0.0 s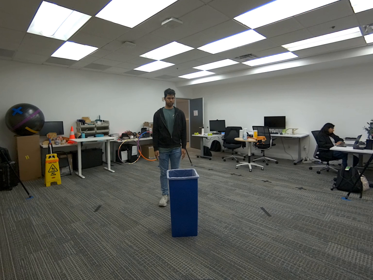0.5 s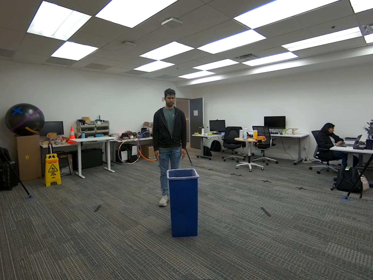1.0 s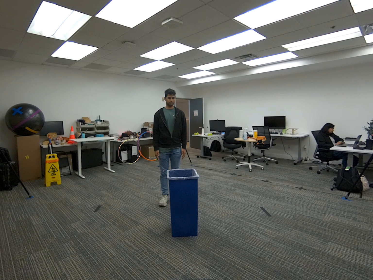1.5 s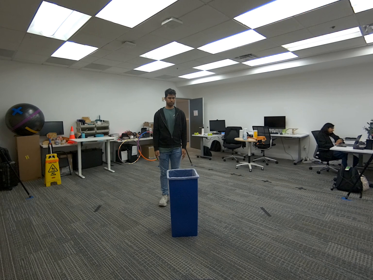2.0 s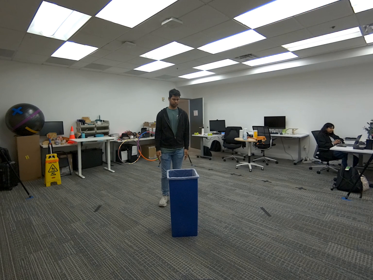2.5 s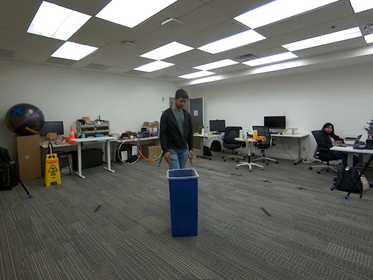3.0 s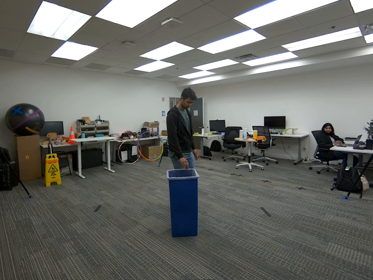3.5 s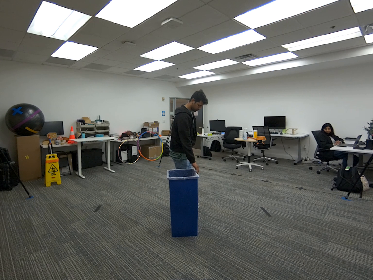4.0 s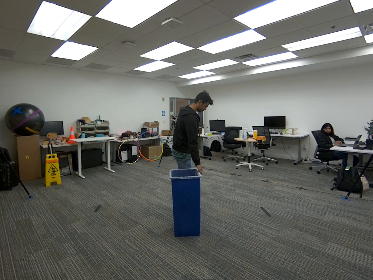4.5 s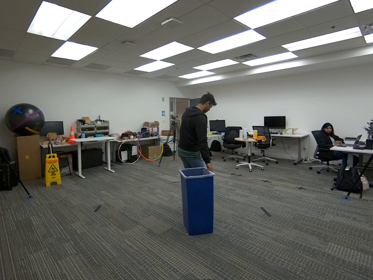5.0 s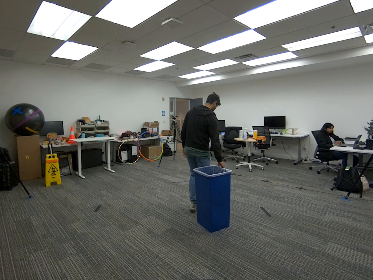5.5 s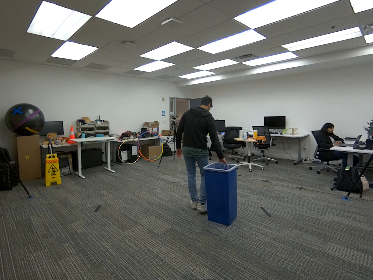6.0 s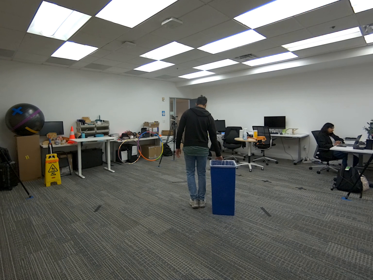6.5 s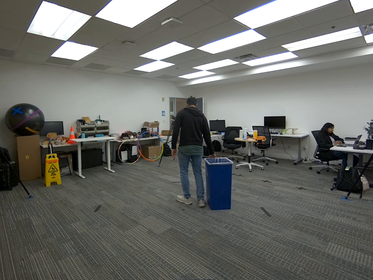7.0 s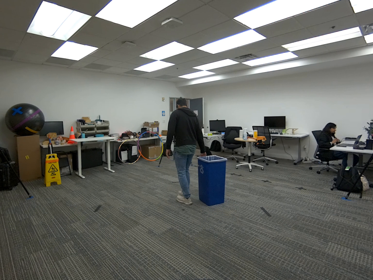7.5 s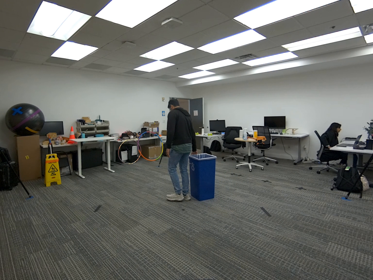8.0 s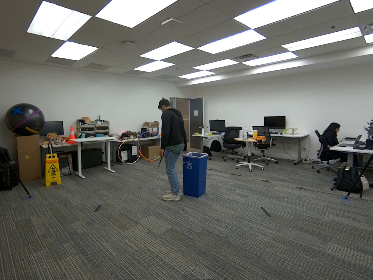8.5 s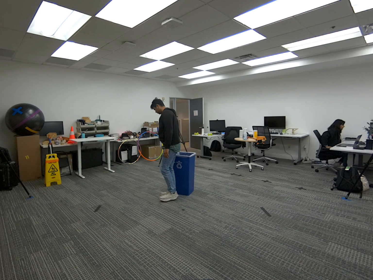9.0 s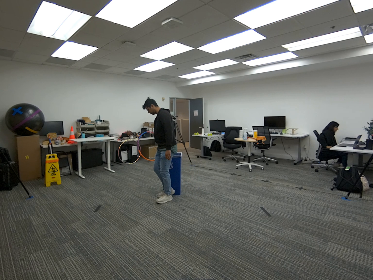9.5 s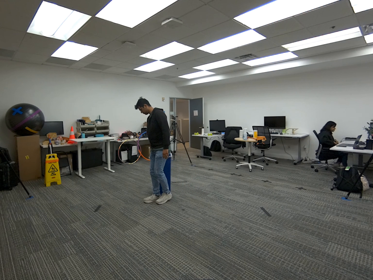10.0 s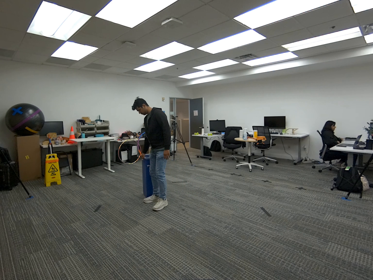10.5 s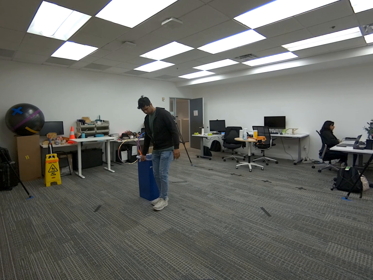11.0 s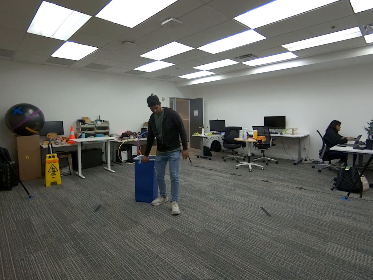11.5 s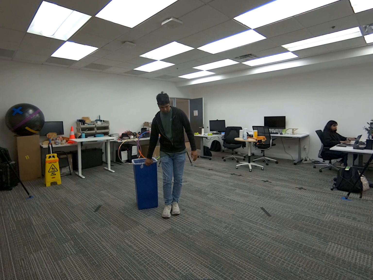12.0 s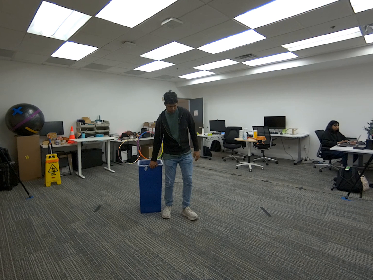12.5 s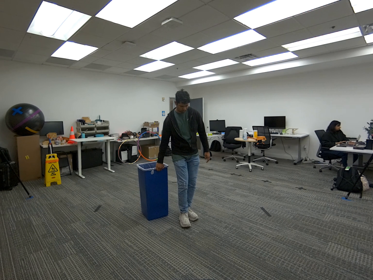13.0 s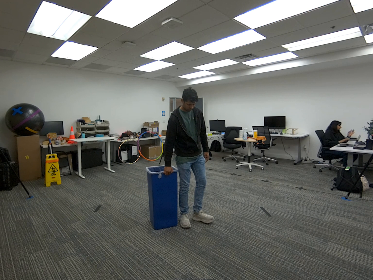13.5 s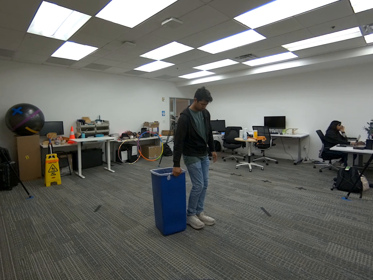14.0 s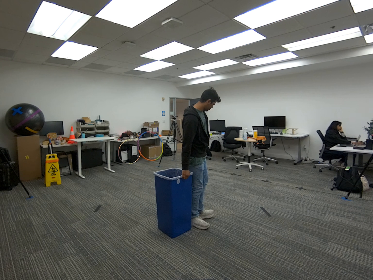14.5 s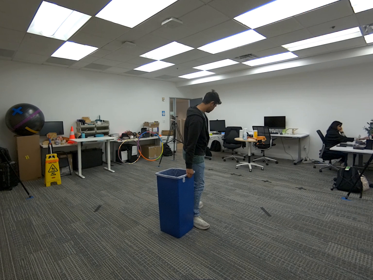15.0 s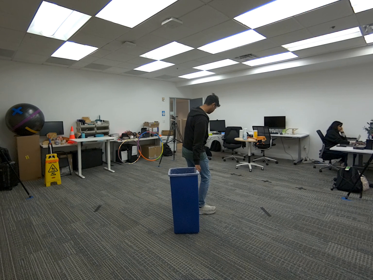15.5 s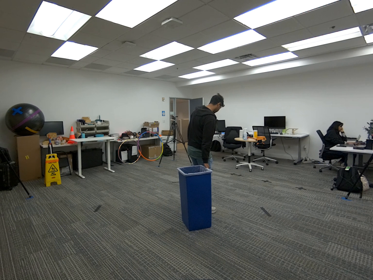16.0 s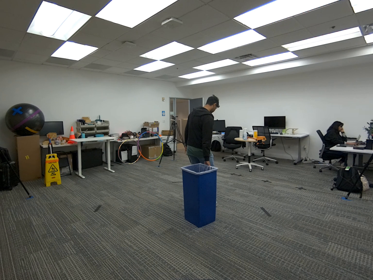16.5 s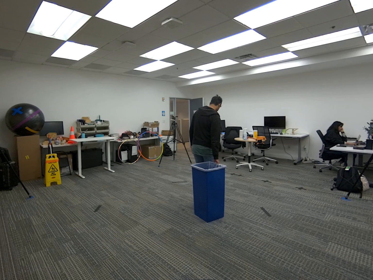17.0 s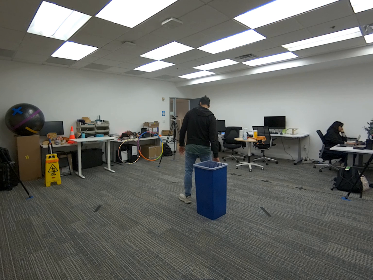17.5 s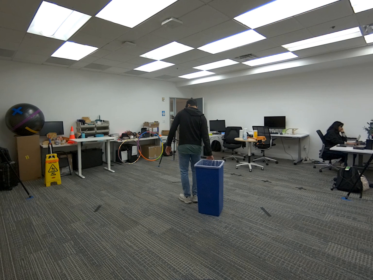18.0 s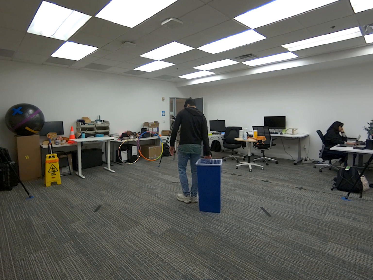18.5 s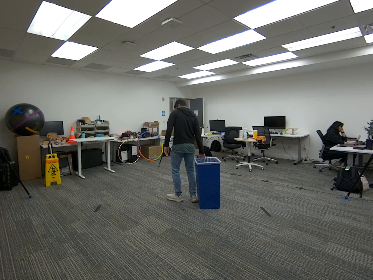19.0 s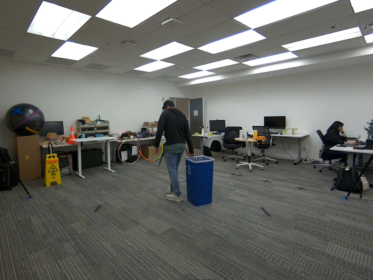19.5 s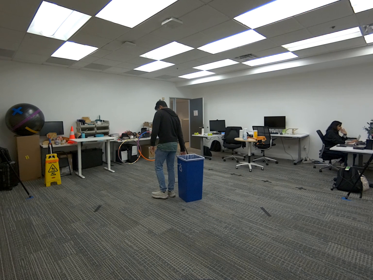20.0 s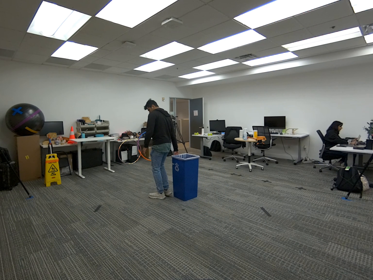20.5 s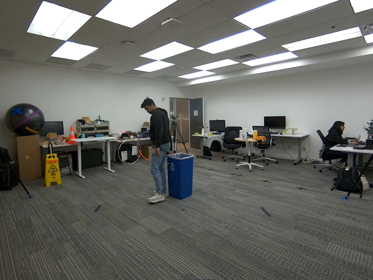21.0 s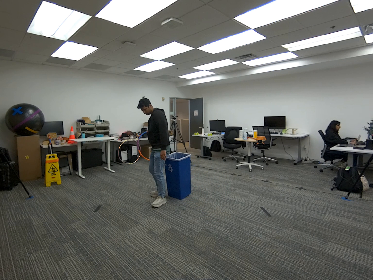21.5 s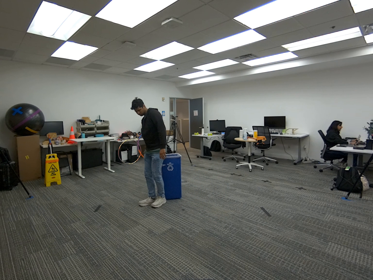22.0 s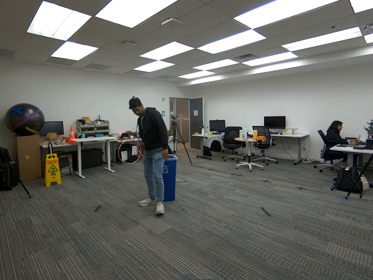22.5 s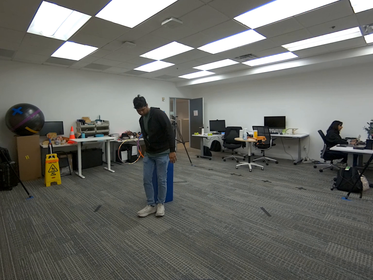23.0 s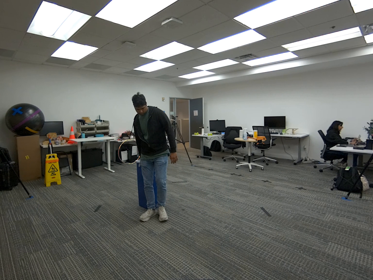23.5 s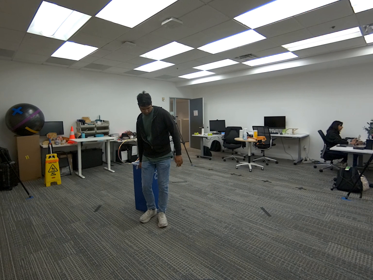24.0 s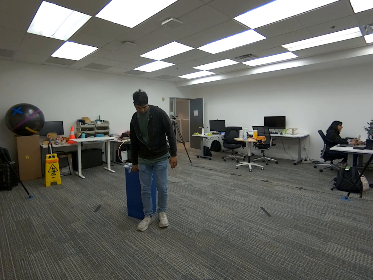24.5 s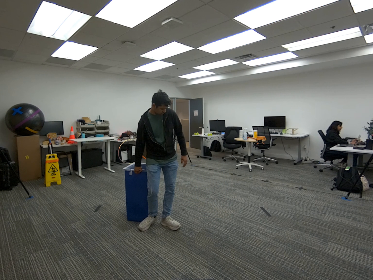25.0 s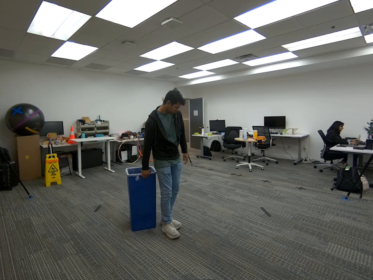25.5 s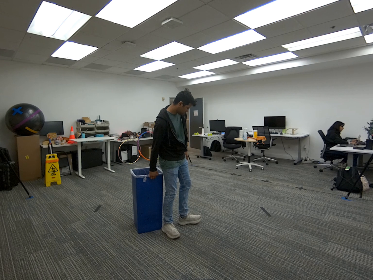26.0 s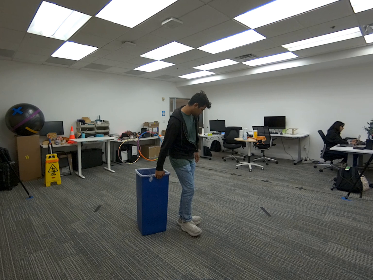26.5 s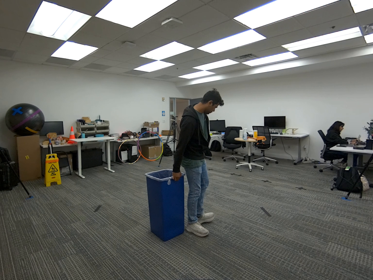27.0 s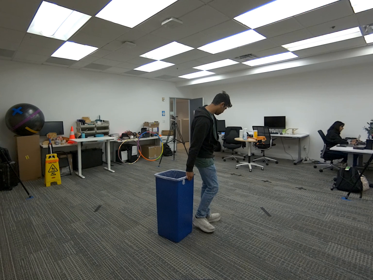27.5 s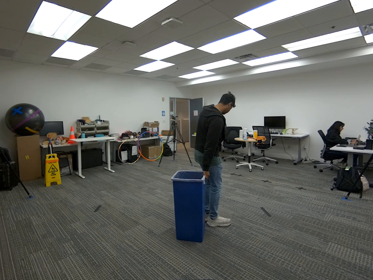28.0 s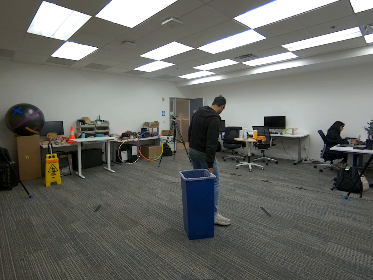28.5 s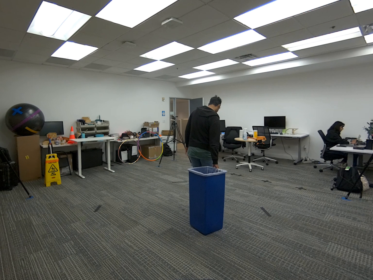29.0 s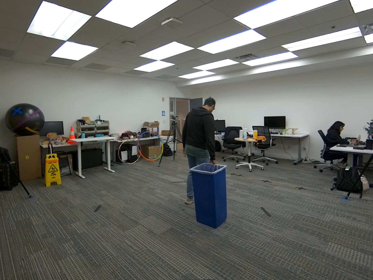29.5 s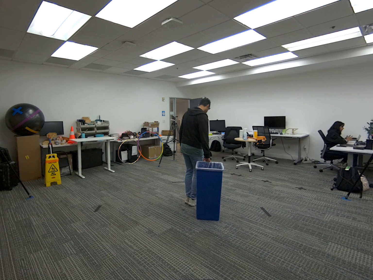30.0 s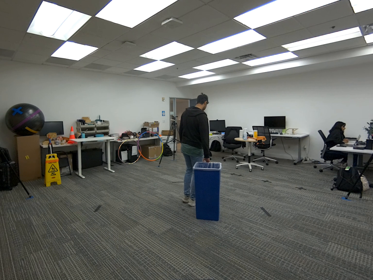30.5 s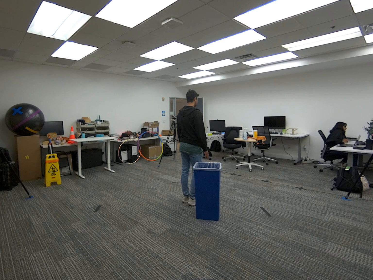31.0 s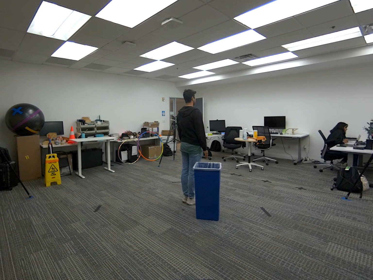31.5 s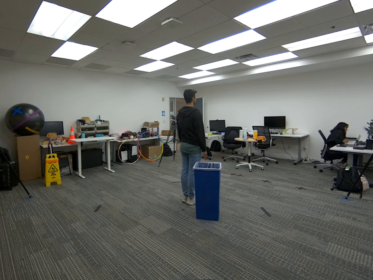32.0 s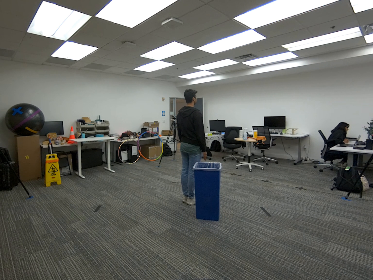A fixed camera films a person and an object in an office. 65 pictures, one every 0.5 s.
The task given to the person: Walk to the blue trash can, grasp it, and drag it continuously within the designated boundary without pausing.
